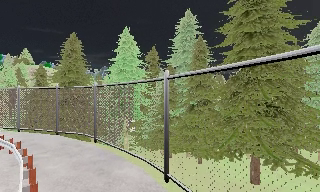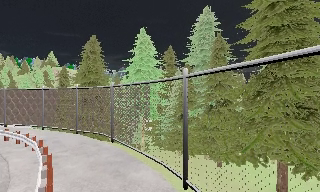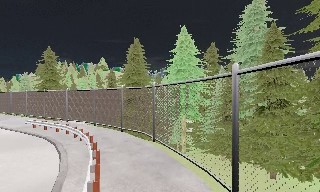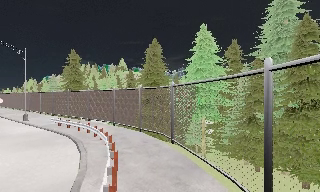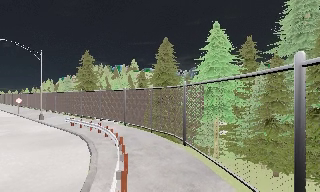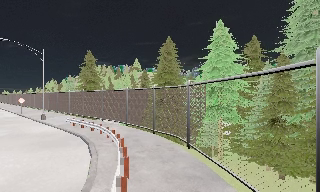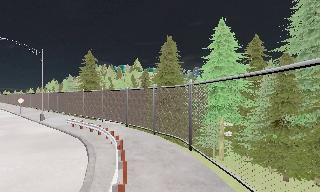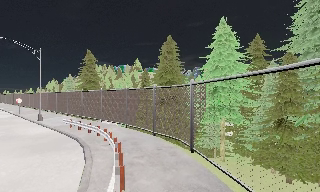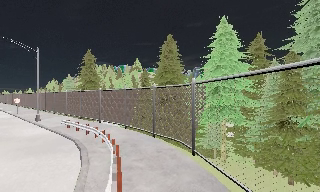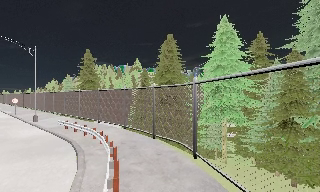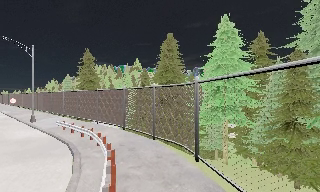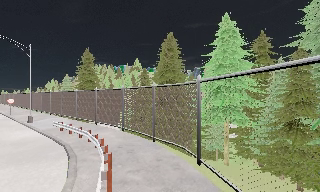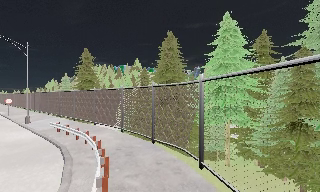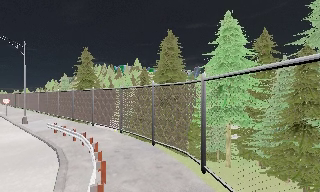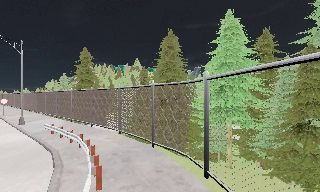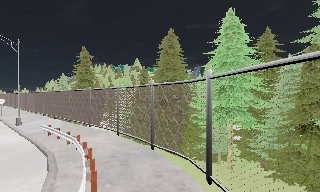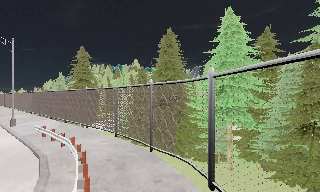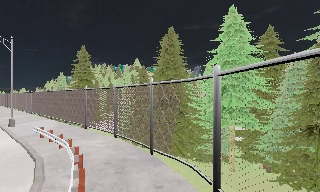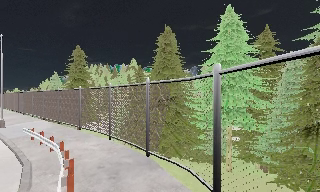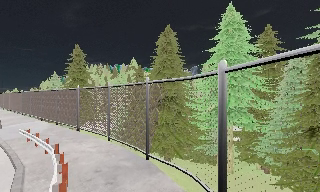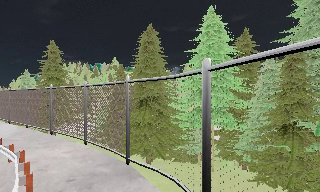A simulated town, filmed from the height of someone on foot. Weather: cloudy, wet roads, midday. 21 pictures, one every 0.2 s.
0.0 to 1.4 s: The scene slides to the right, as the camera pans about 30 degrees to its left. It travels forward, about 2 m.
1.4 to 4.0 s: The camera travels forward, about 4 m, so what stands in front looms larger.
The film runs forward here.
